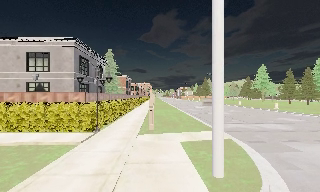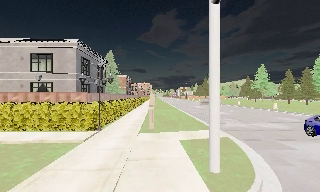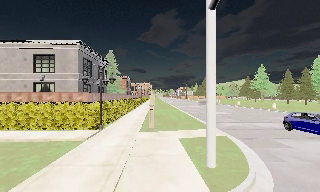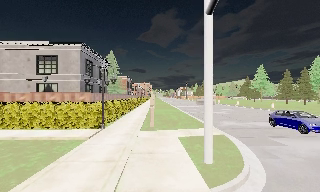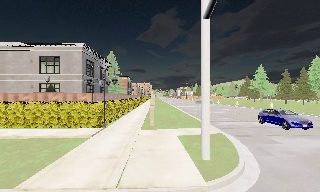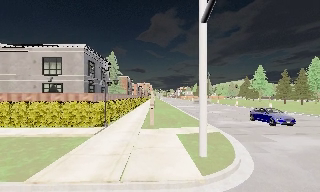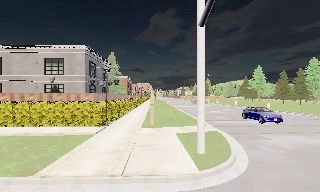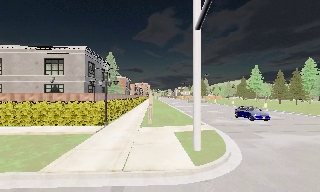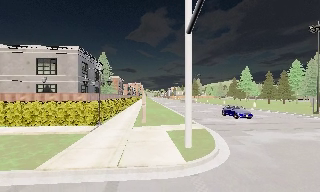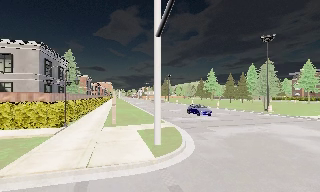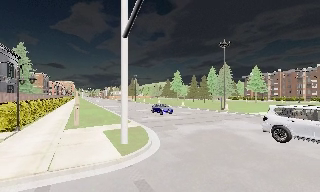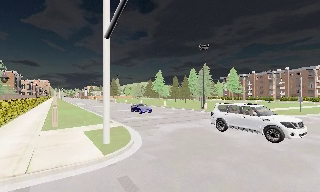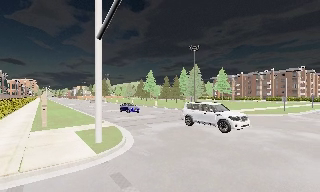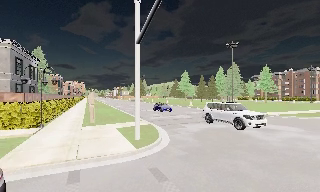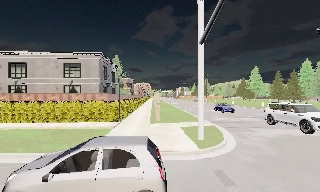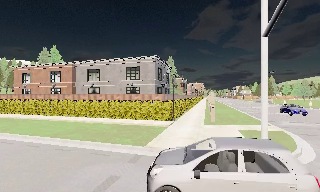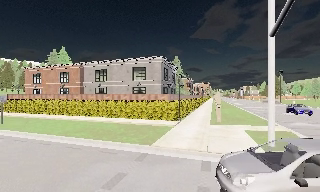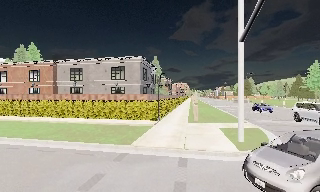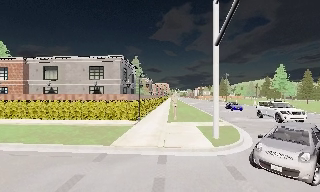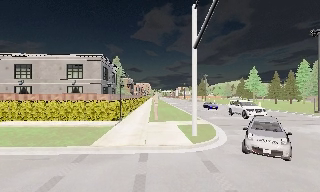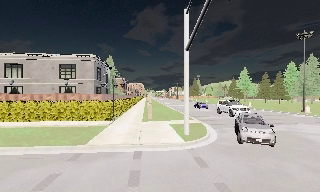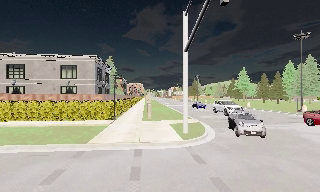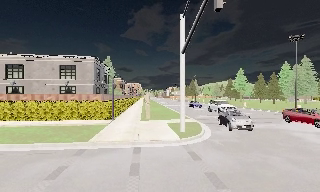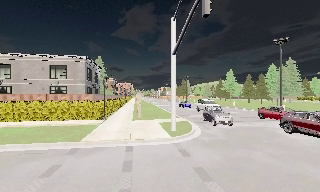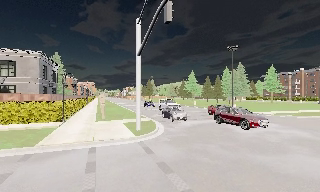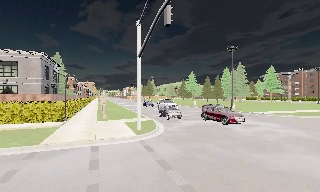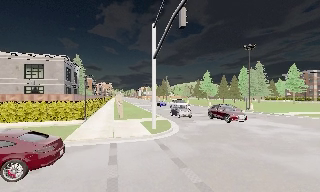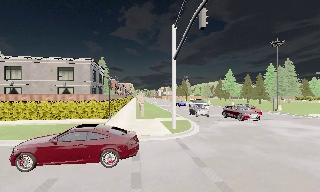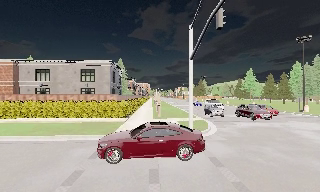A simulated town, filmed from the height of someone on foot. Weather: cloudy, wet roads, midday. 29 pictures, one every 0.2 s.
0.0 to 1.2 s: The camera travels backward, about 2 m, so what stands in front gets smaller.
1.2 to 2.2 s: The camera swings to its right by about 30 degrees, and the scene slides to the left. It travels backward, about 1.5 m.
2.2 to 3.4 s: The scene slides to the right, as the camera pans about 45 degrees to its left. It travels backward, about 1 m.
3.4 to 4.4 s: The camera swings to its right by about 15 degrees, and the scene slides to the left. It travels backward, about 1.5 m, so what stands in front gets smaller.
4.4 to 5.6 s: The camera travels backward, about 1.5 m, so what stands in front gets smaller.
The film runs backward here.
